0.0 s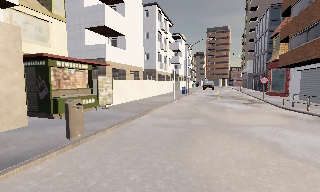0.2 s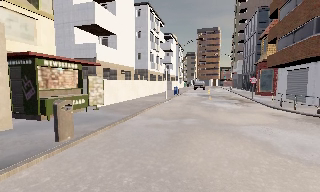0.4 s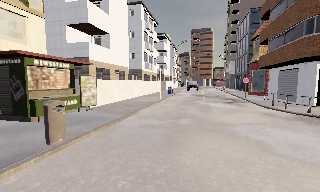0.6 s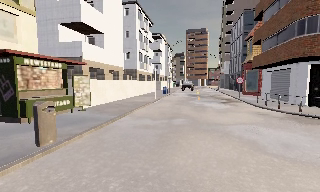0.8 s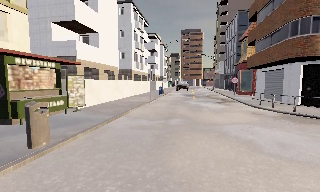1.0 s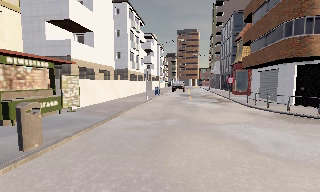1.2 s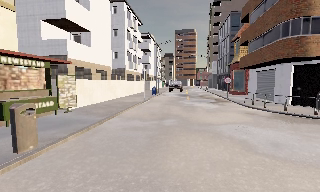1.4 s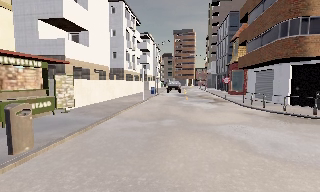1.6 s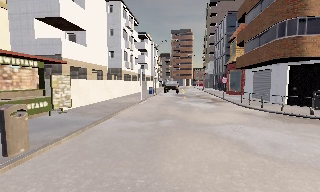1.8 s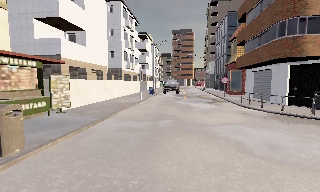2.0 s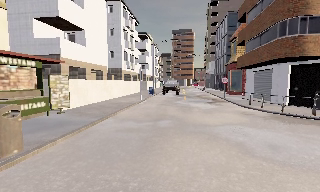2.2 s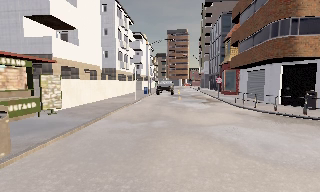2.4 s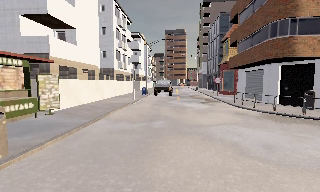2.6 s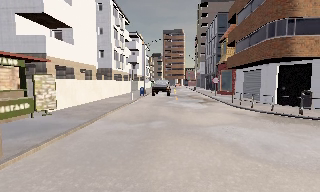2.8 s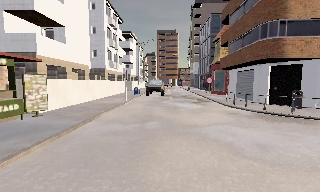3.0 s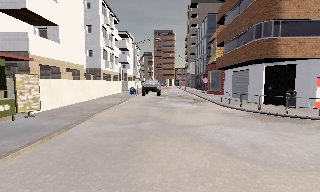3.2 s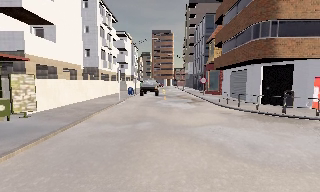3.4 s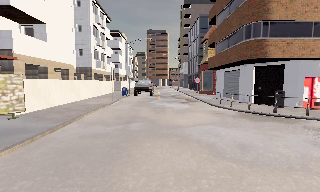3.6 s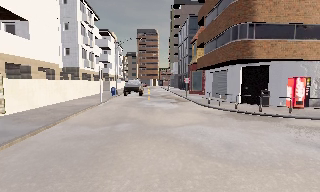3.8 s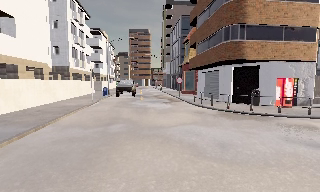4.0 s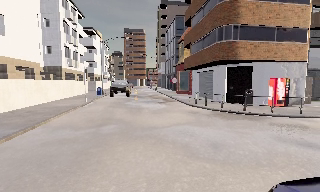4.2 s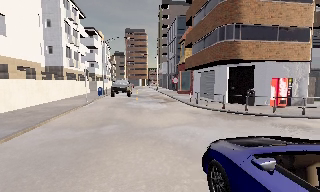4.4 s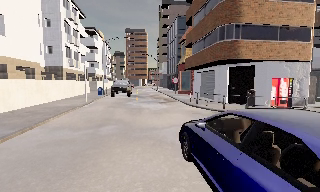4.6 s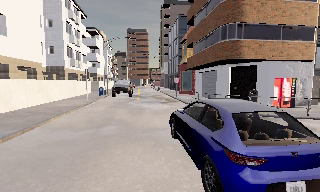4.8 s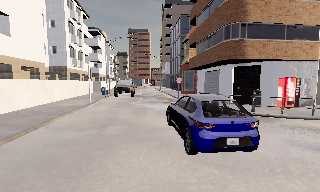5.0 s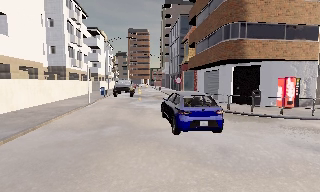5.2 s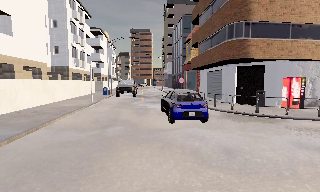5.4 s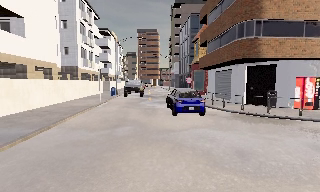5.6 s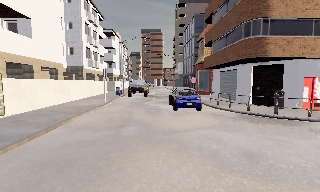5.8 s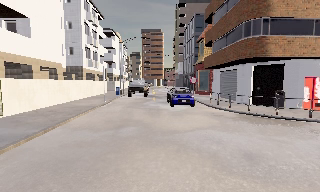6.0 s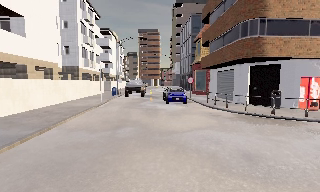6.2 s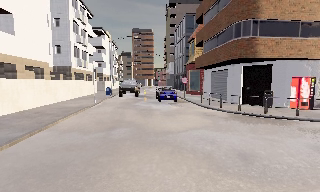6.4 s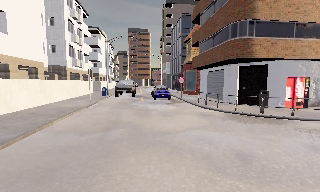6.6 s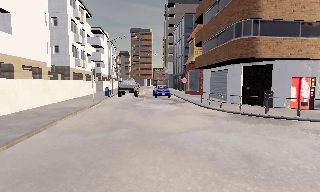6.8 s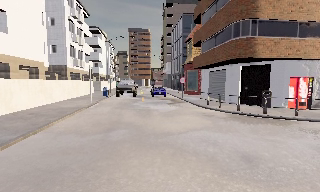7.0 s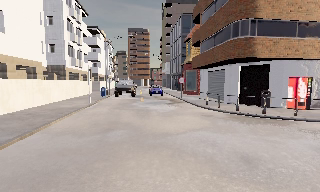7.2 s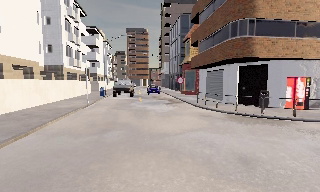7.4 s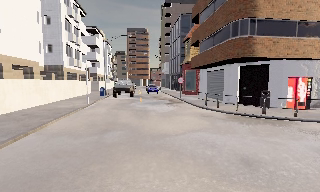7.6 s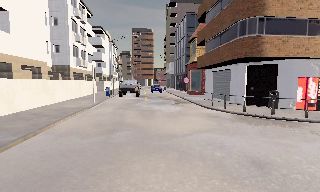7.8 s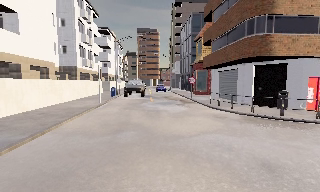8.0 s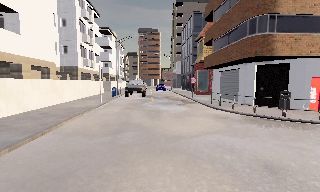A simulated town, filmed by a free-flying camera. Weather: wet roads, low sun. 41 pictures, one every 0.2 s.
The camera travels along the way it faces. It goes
forward.
0.0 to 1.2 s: The camera pans to its right, which is clockwise from overhead, by about 10 degrees.
1.2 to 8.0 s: The camera swings to its right by about 10 degrees, and the scene slides to the left. It travels forward, about 2 m, so what stands in front looms larger.
The film runs forward here.
